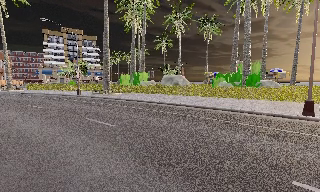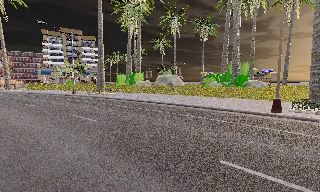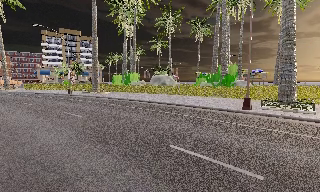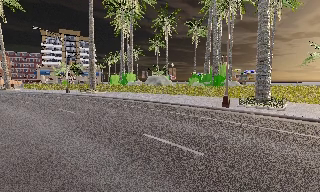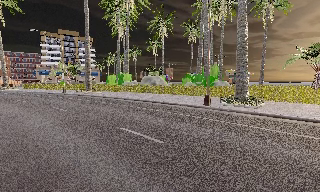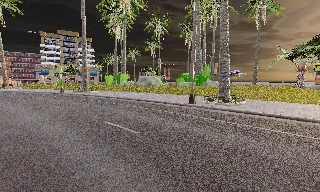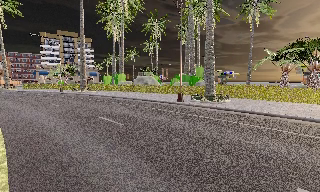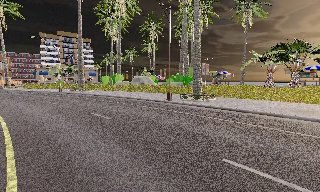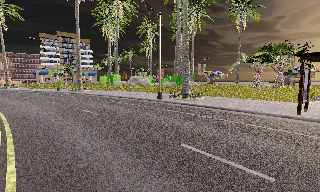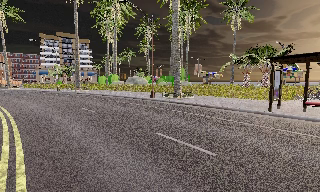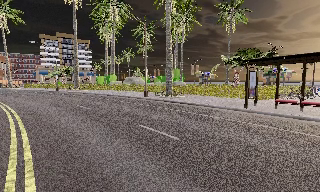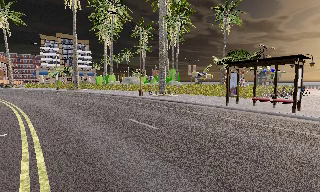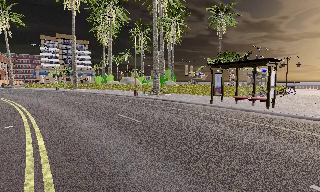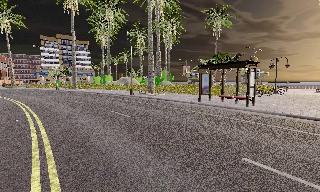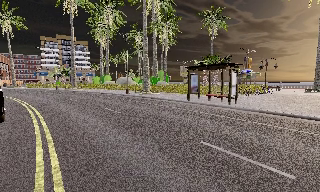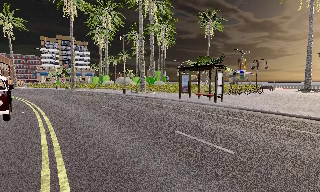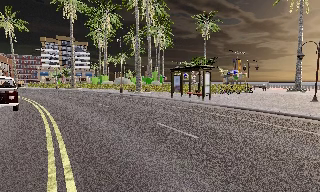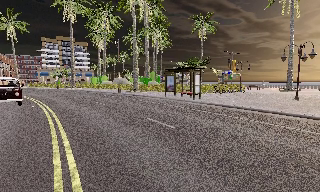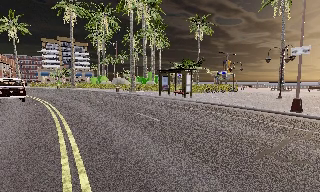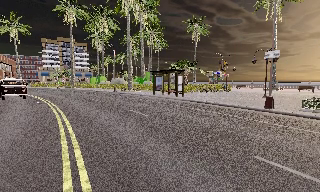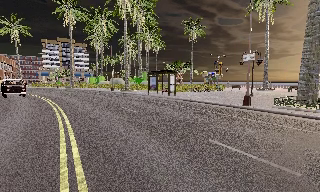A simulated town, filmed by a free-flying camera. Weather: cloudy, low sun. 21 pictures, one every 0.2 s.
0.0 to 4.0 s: The camera travels backward and to its right, about 25 m, so what stands in front gets smaller.
The film runs backward here.
